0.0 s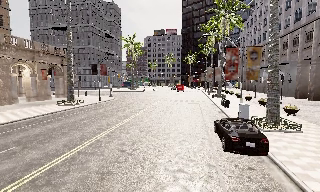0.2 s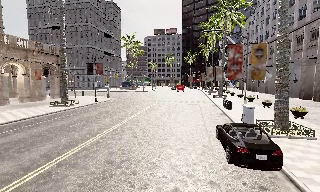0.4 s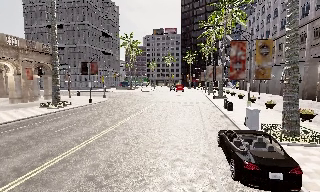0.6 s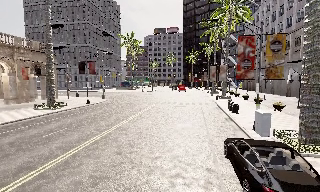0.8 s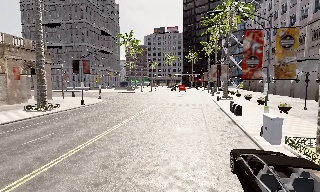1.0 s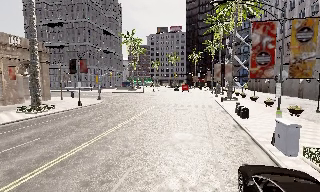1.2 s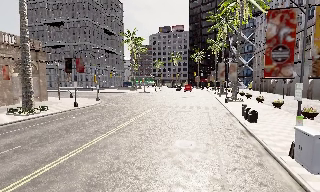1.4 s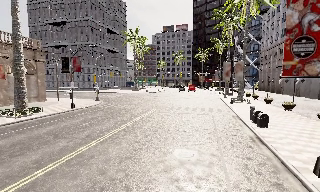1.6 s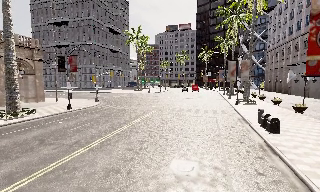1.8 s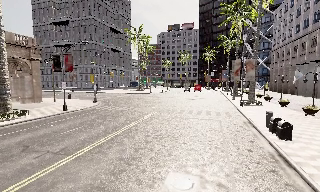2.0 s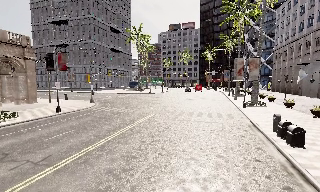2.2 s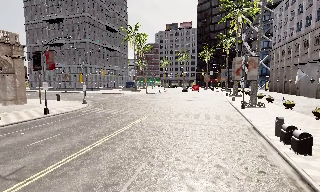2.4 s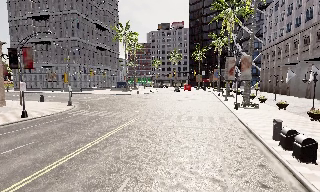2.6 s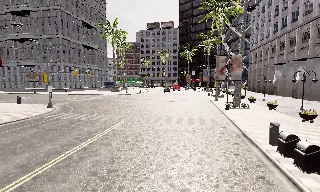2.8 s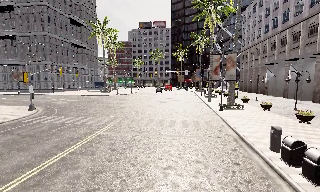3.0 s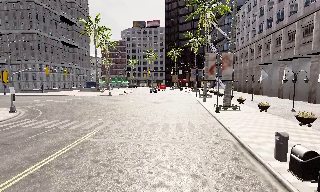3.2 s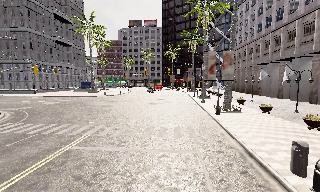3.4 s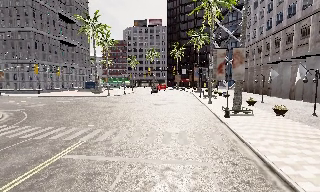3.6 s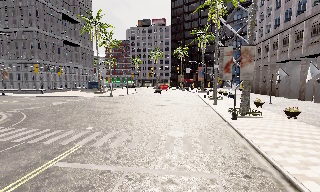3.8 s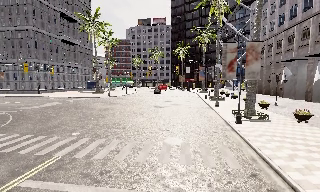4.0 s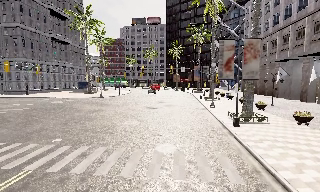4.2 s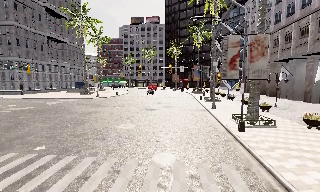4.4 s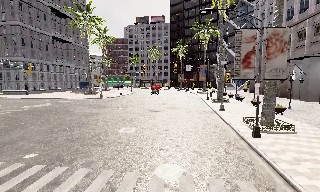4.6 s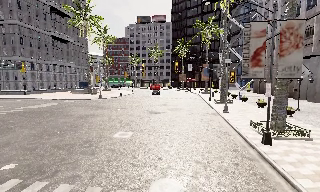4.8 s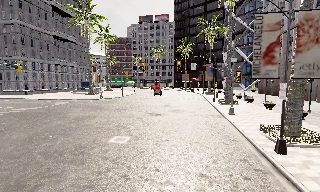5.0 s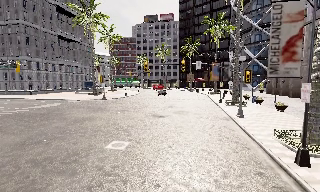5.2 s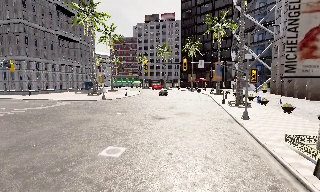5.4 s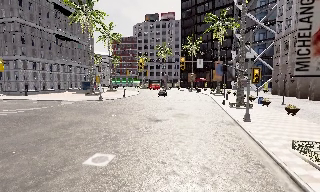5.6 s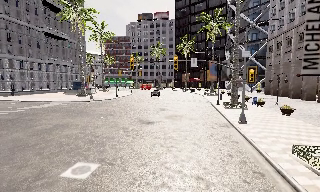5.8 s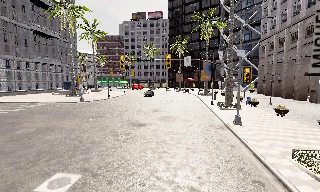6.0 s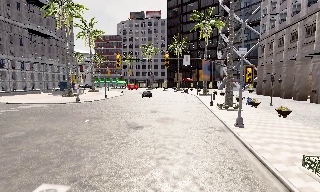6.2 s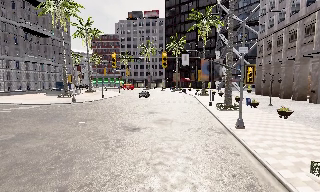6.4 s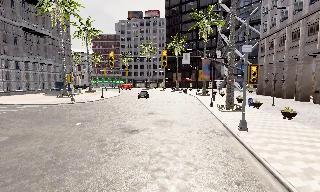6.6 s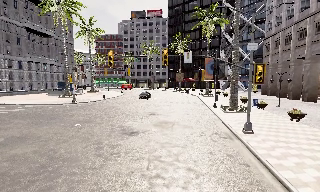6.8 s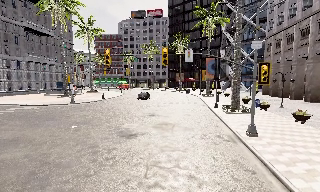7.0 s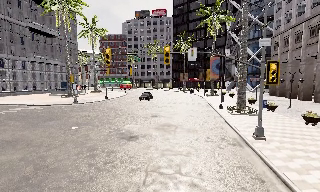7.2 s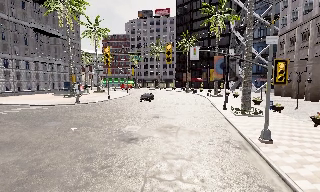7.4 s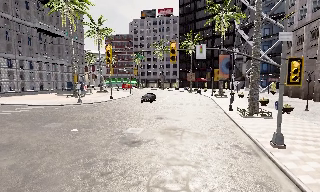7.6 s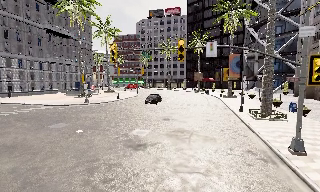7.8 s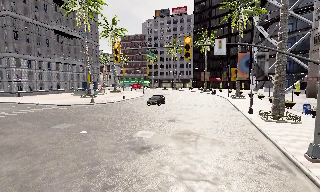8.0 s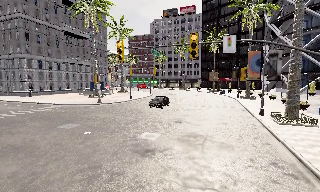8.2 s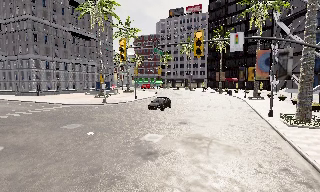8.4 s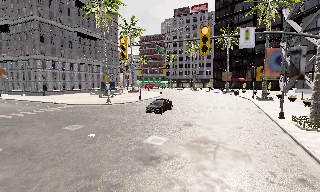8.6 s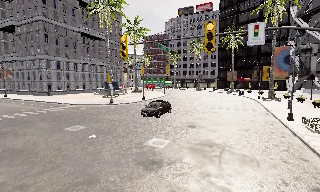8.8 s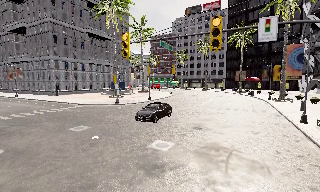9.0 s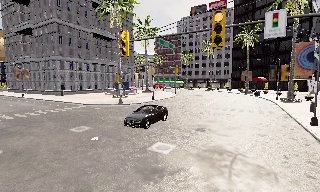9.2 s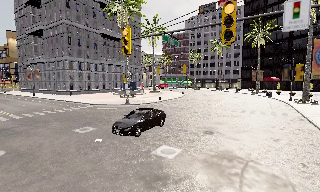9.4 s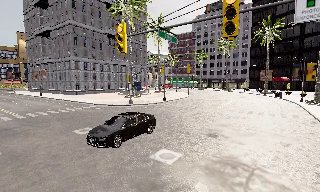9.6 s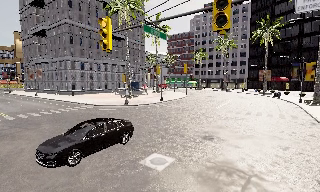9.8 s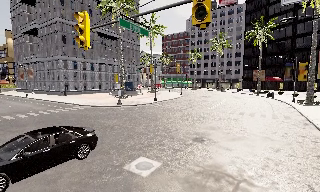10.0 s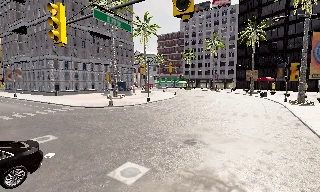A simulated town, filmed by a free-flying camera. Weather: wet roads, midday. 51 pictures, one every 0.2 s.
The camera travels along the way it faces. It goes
forward.
0.0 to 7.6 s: The camera travels forward, about 35 m, so what stands in front looms larger. It loses speed.
7.6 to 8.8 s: The camera swings to its left by about 15 degrees, and the scene slides to the right. It travels forward, about 2.5 m, so what stands in front looms larger.
8.8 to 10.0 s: The camera travels forward and to its right, about 3 m, so what stands in front looms larger.
The film runs forward here.
